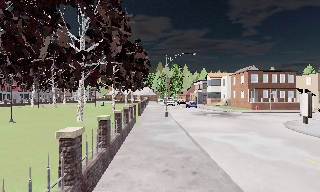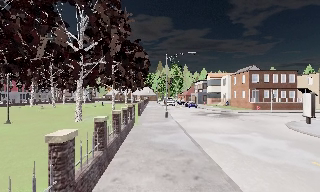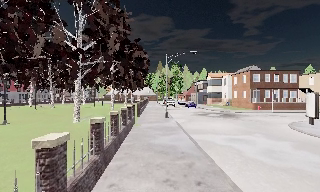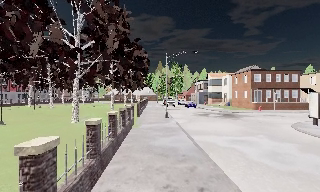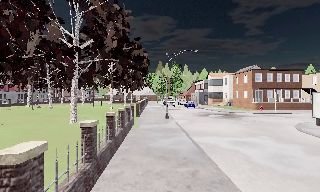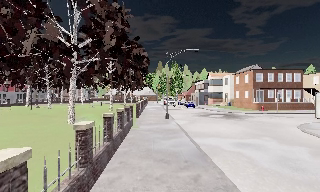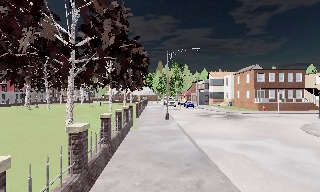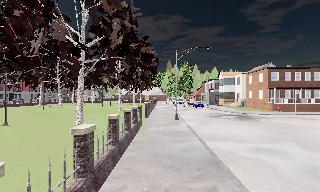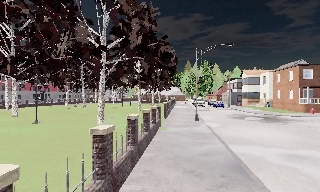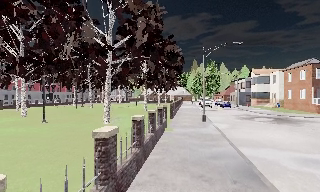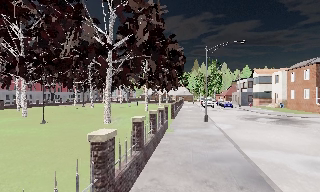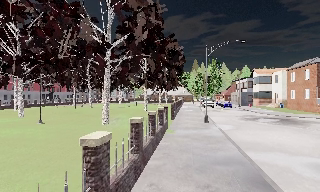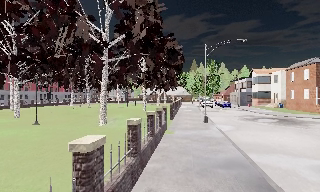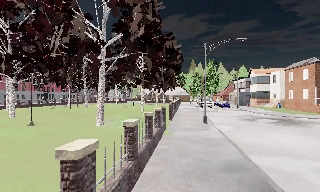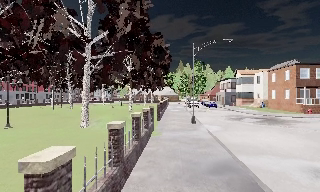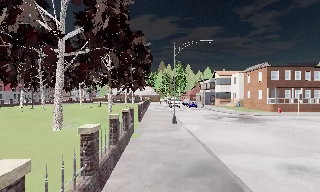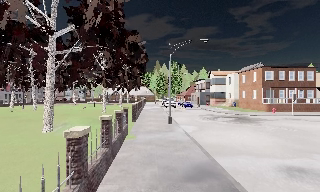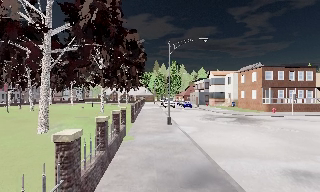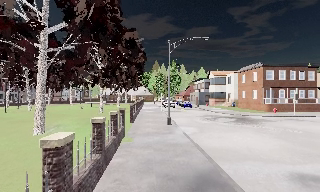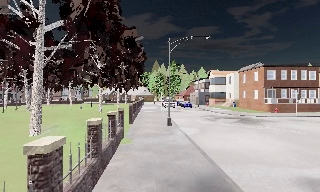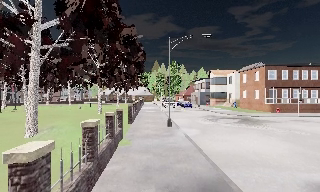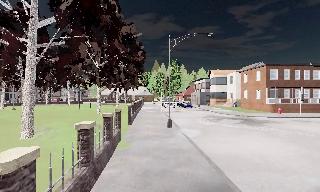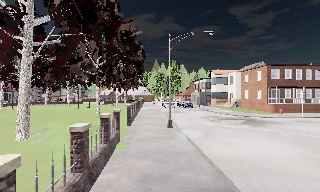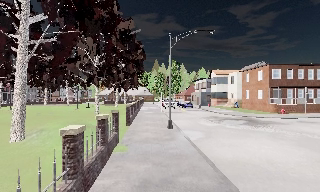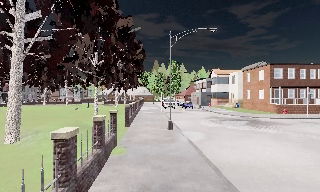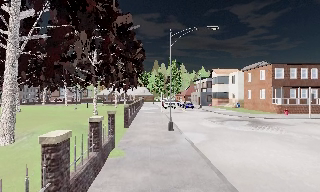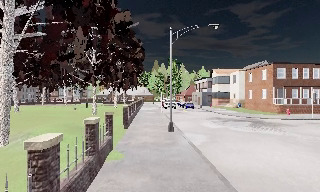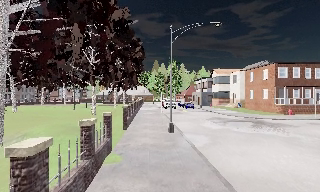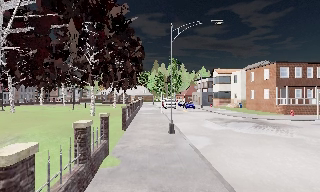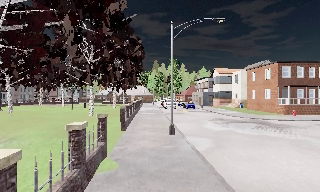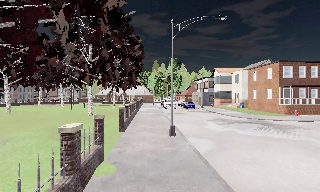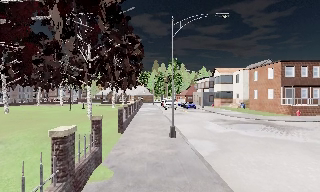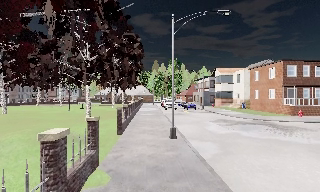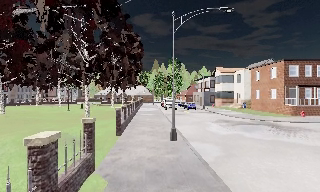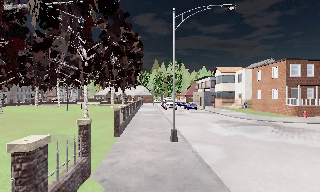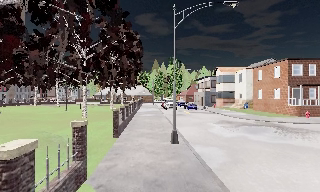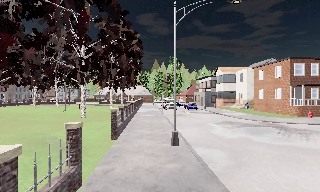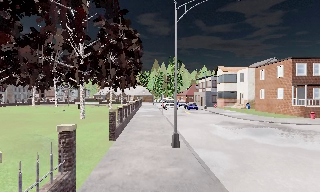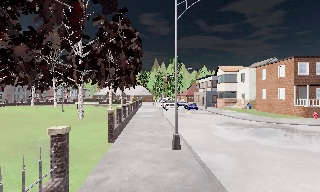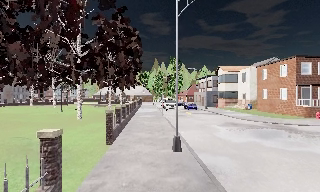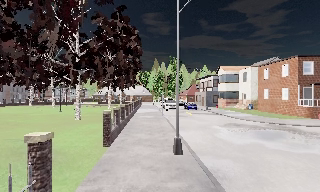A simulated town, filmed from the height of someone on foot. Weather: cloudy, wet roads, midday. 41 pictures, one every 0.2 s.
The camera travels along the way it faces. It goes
forward.
0.0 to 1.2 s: The camera travels forward, about 2 m, so what stands in front looms larger.
1.2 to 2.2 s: The camera swings to its left by about 10 degrees, and the scene slides to the right. It travels forward, about 1.5 m, so what stands in front looms larger.
2.2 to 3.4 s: The camera swings to its right by about 15 degrees, and the scene slides to the left. It travels forward, about 2 m, so what stands in front looms larger.
3.4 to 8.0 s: The camera travels forward, about 7 m, so what stands in front looms larger.
The film runs forward here.
